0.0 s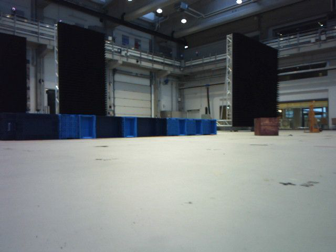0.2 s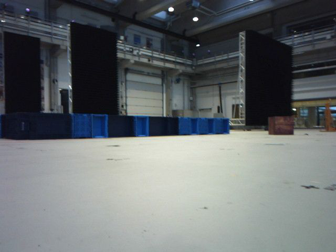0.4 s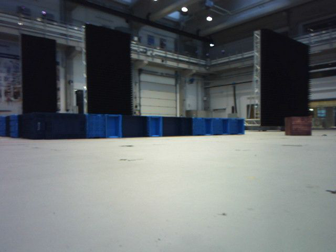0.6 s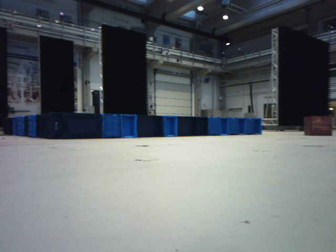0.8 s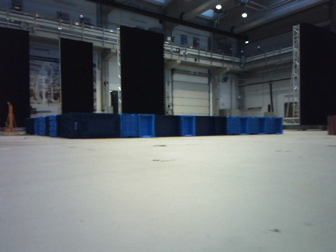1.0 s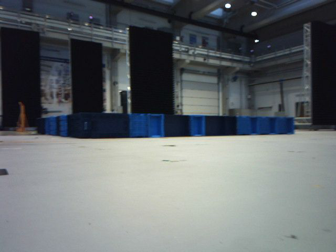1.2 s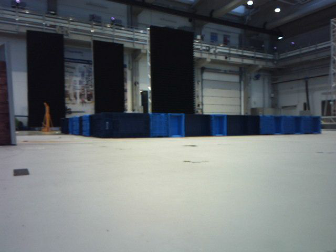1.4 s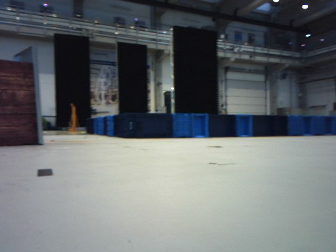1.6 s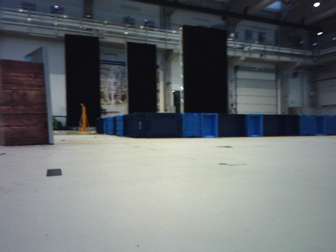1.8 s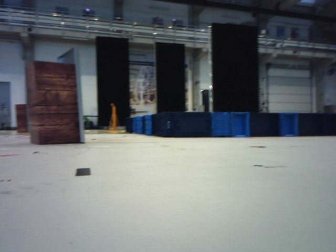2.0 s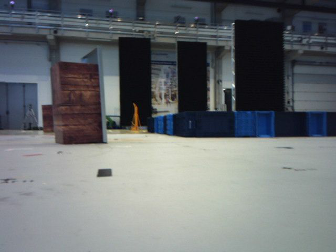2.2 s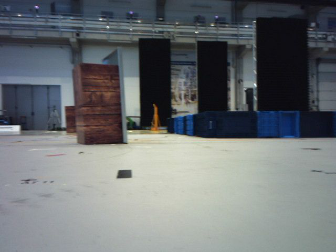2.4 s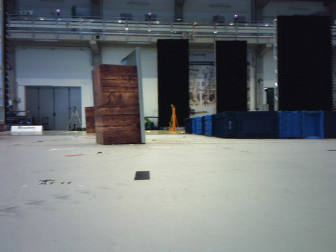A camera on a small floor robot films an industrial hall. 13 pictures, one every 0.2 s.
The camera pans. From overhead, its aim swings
counterclockwise.
The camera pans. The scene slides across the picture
to the right.
0.0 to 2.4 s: The camera swings to its left by about 40 degrees, and the scene slides to the right. It travels forward, about 0.4 m.
The film runs forward here.
